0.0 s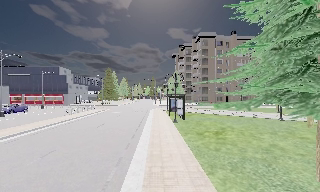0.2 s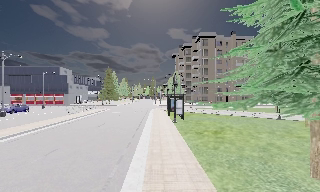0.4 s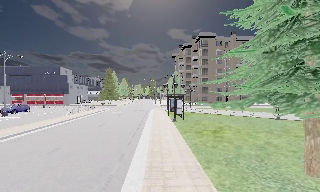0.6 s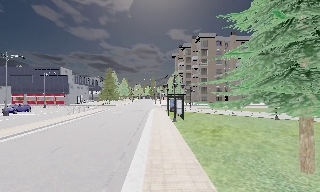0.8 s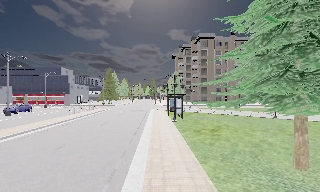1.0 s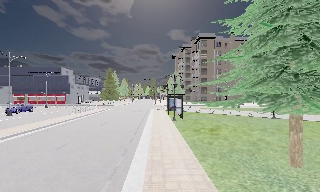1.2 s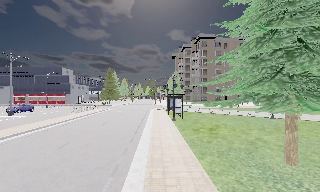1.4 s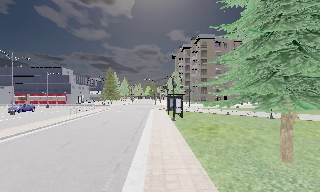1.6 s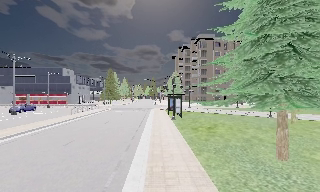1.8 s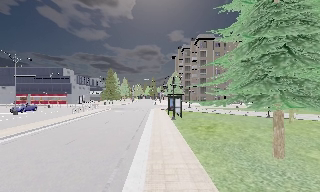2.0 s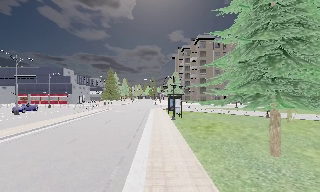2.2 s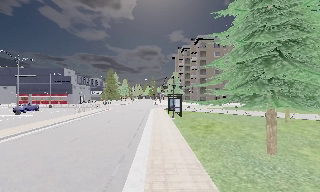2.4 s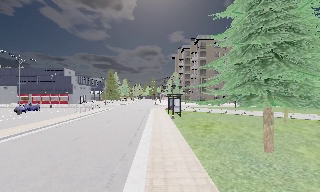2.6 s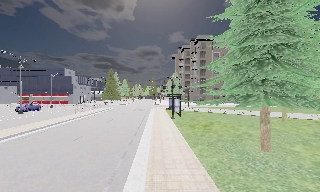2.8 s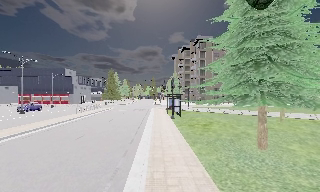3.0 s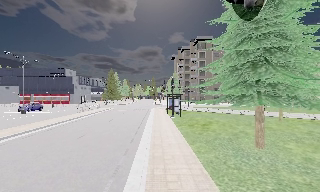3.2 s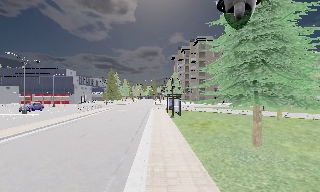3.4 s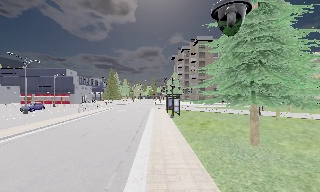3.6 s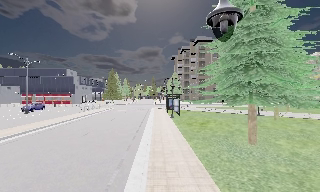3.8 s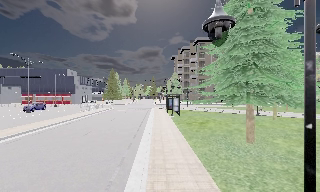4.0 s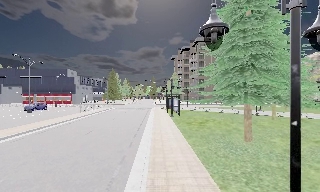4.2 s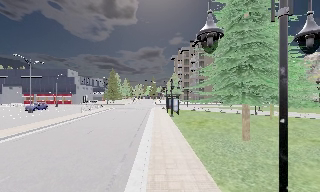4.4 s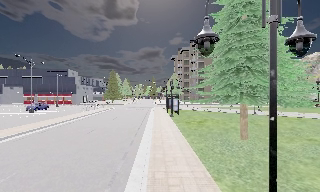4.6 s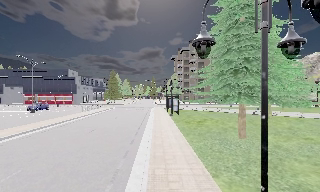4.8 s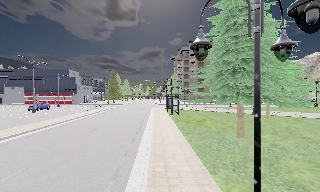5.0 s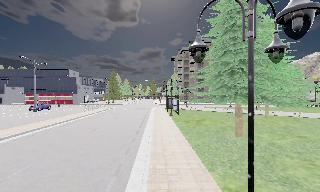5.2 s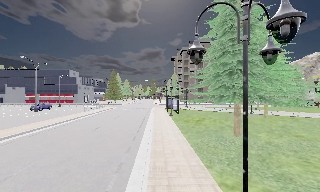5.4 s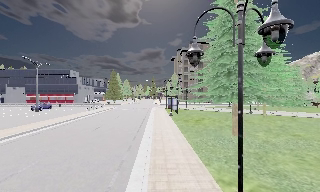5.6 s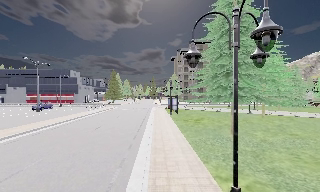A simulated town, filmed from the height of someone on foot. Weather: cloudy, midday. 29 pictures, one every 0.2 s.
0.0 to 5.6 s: The camera travels backward, about 6 m, so what stands in front gets smaller.
The film runs backward here.
